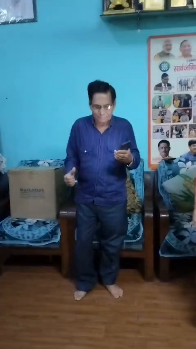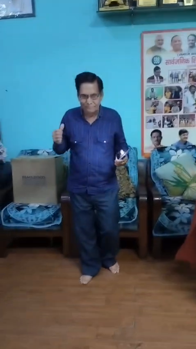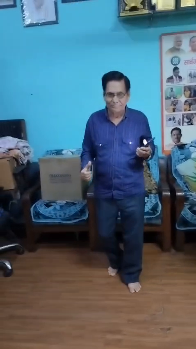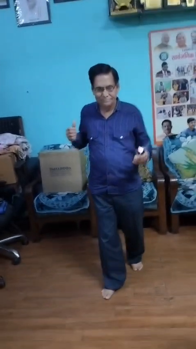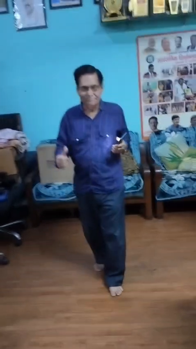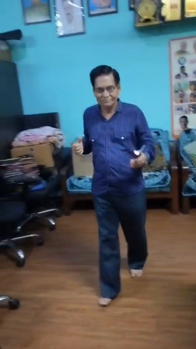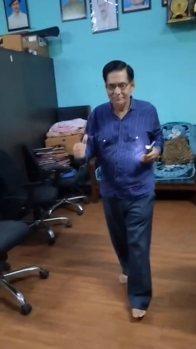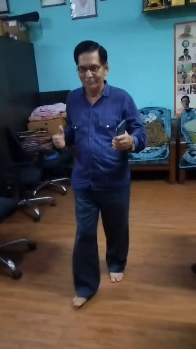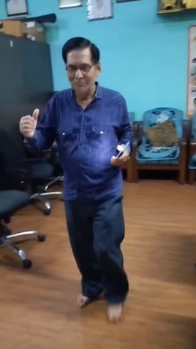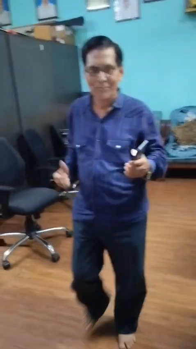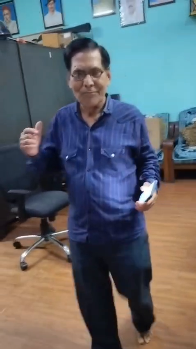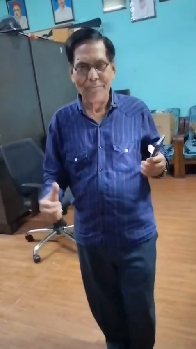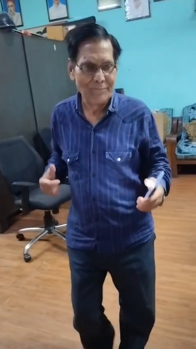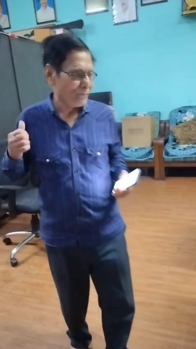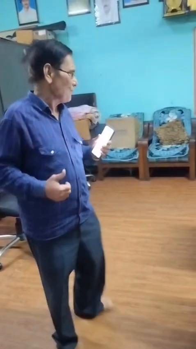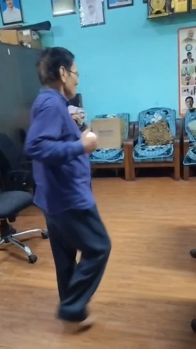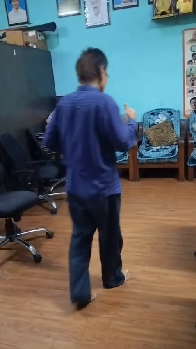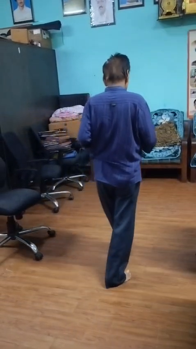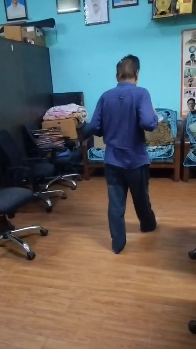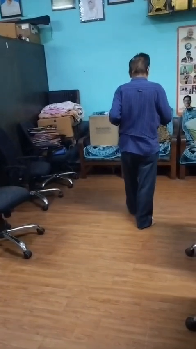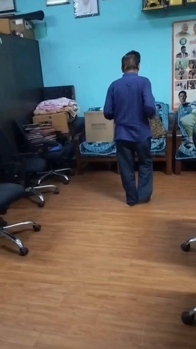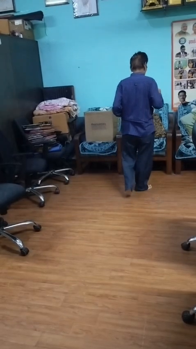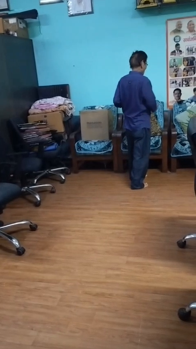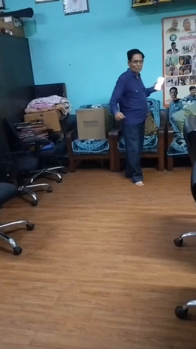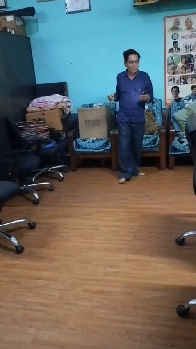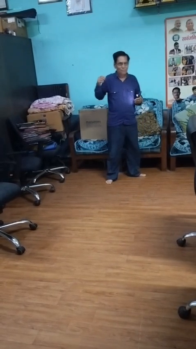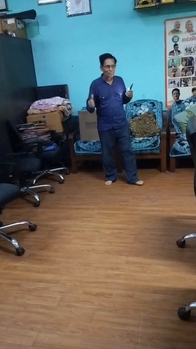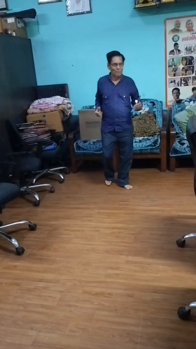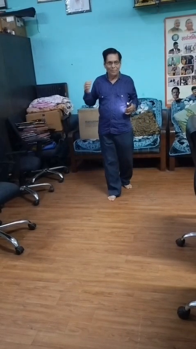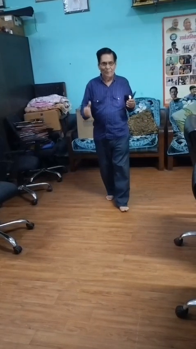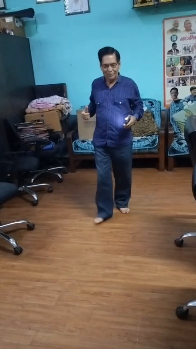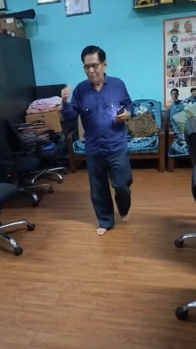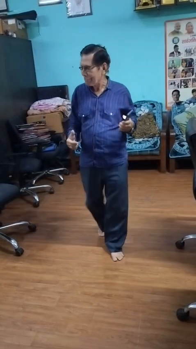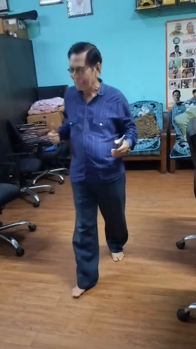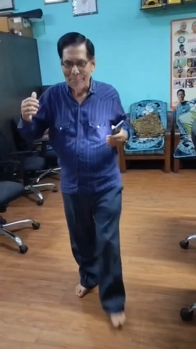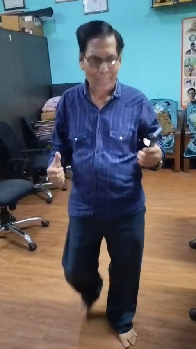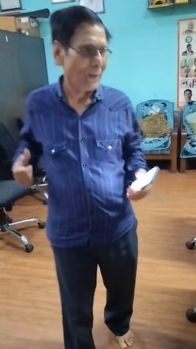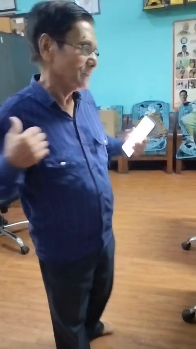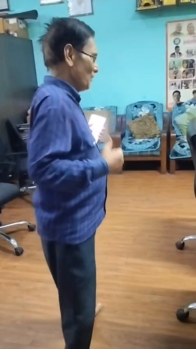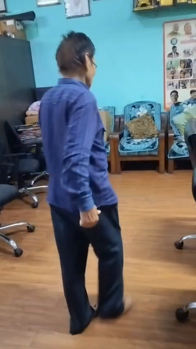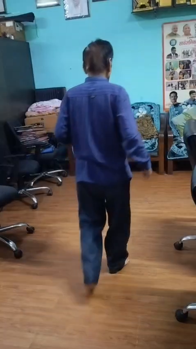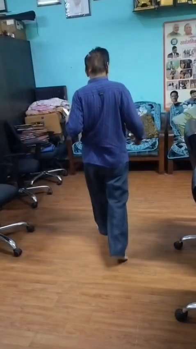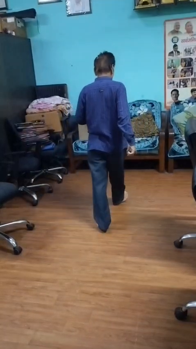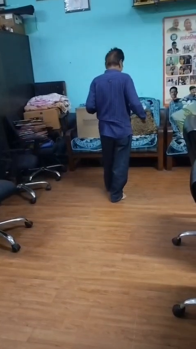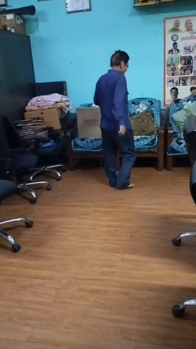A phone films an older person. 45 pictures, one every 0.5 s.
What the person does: Jogging.
